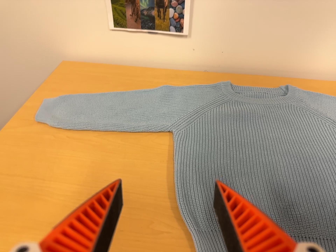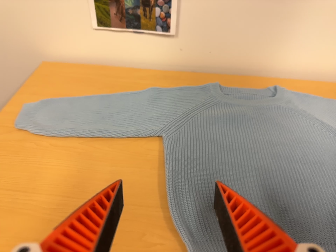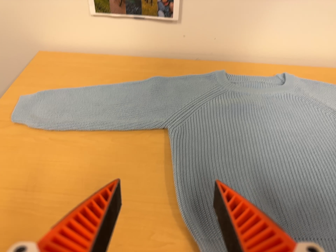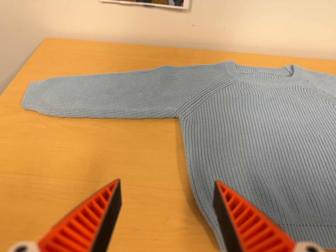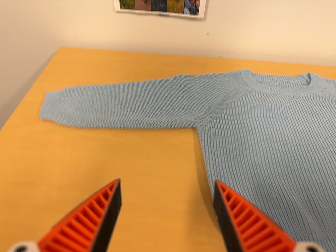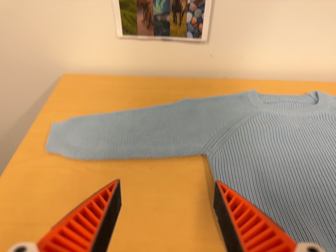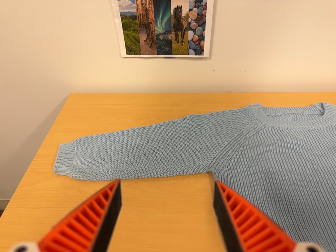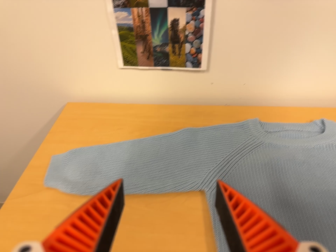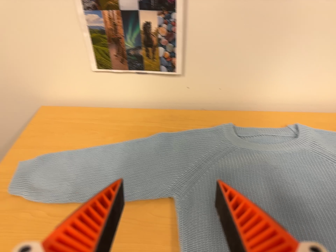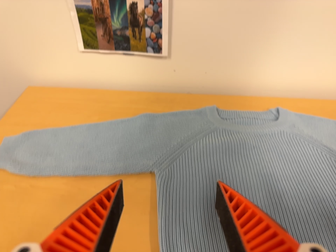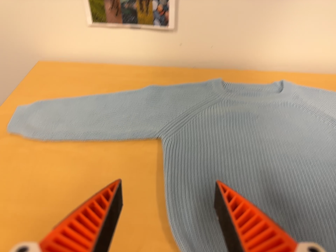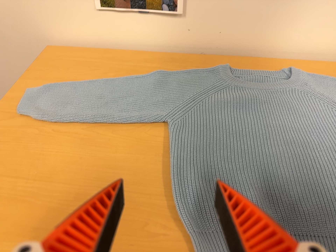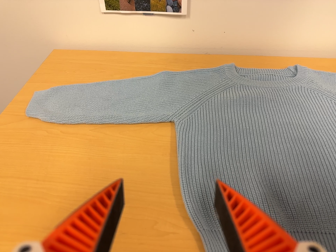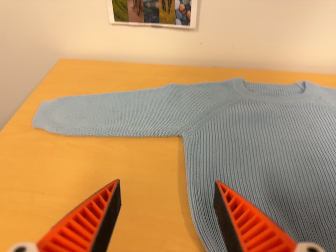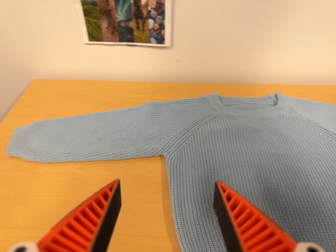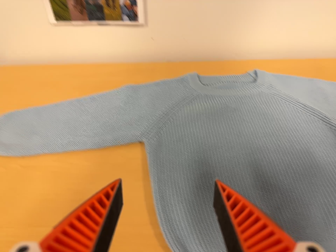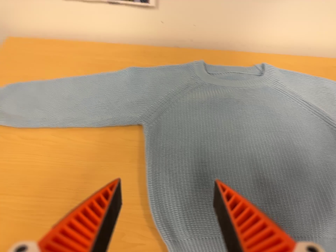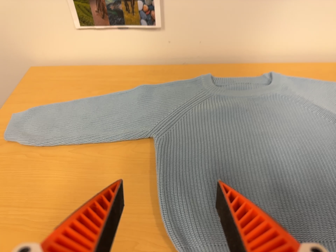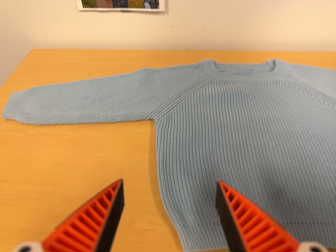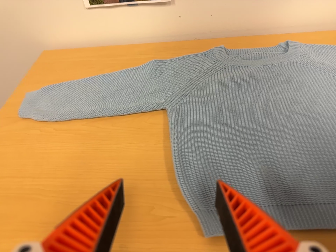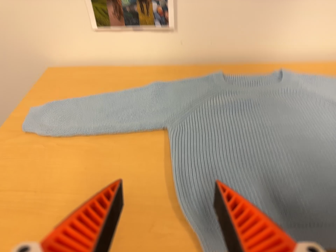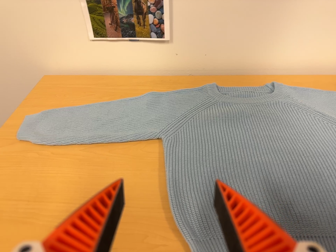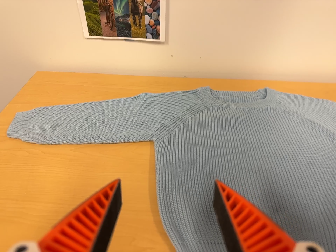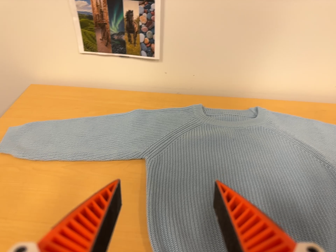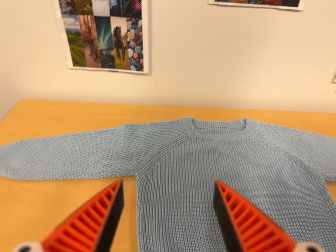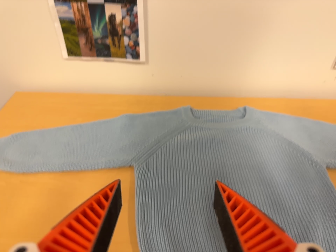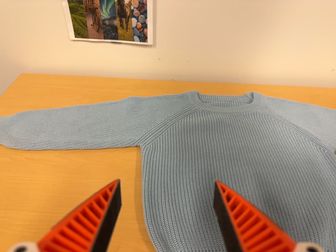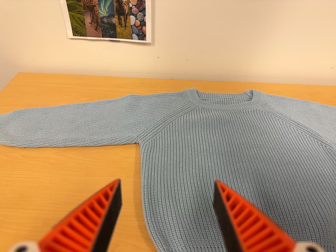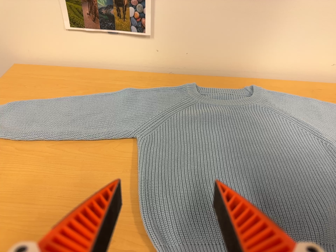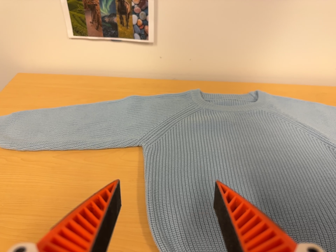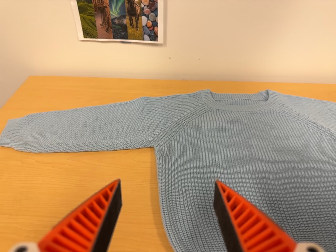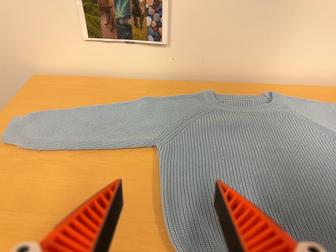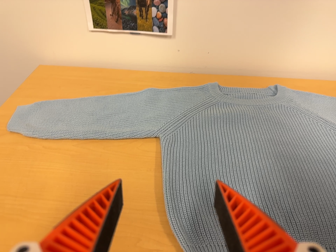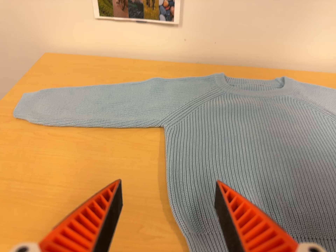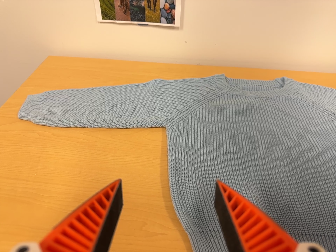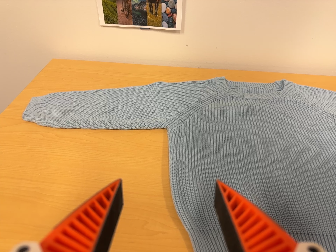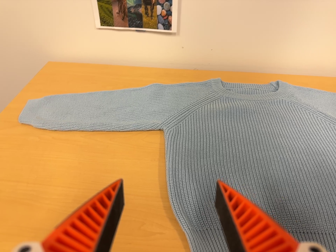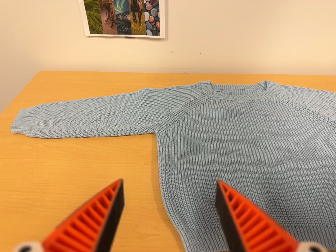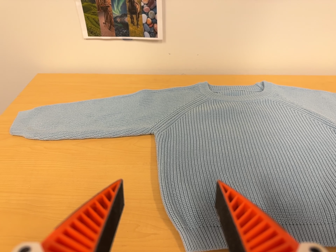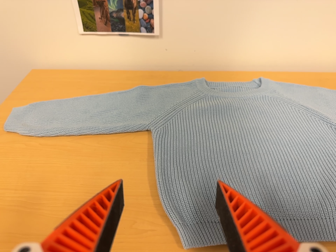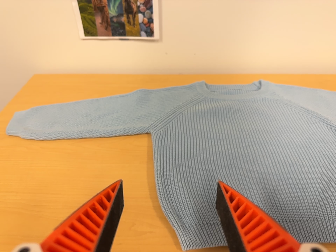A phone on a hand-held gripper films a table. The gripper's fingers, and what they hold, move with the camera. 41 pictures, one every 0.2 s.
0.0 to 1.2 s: The camera travels to its left, toward the top of its view and forward, about 12 cm, so close, fixed things drift to the right.
1.2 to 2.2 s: The camera travels to its right and toward the bottom of its view, about 10 cm, so close, fixed things drift to the left.
2.2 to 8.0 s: The camera travels toward the bottom of its view, about 6 cm.
The film runs backward here.
